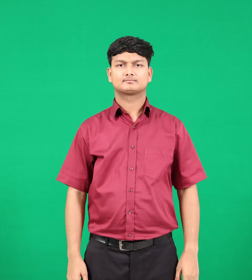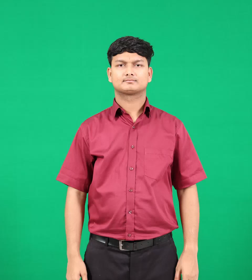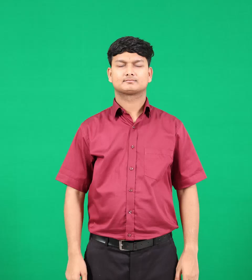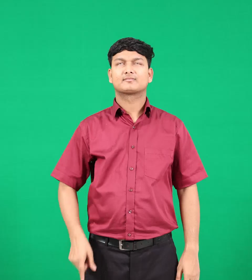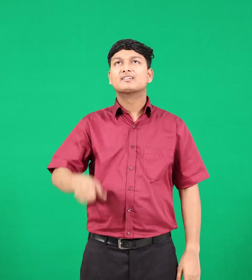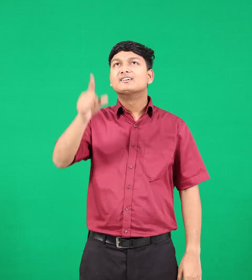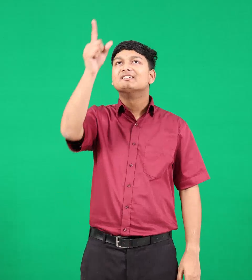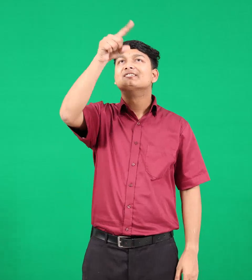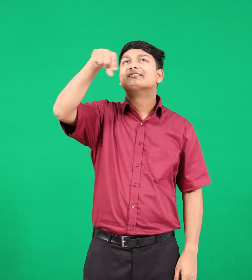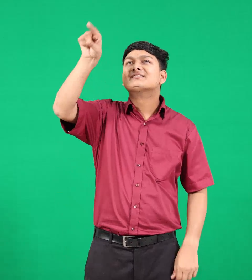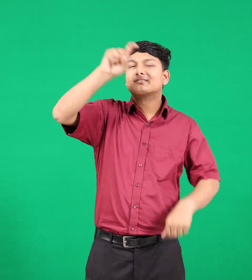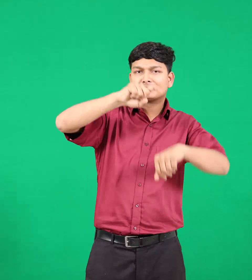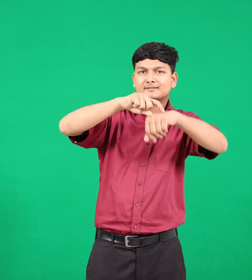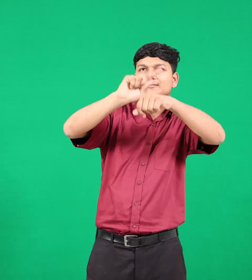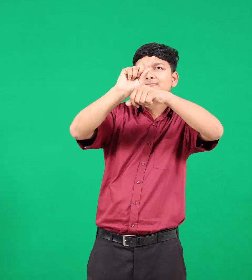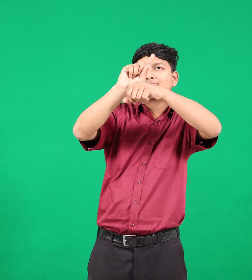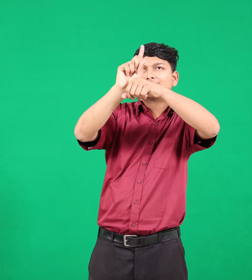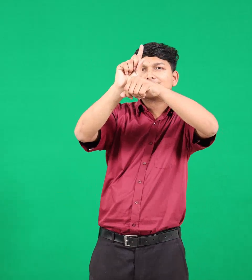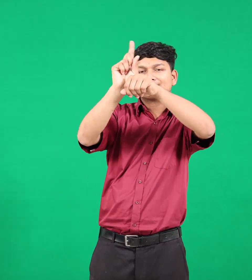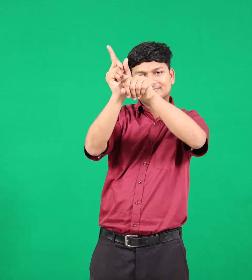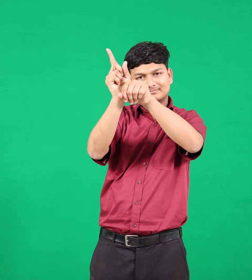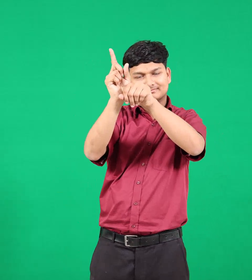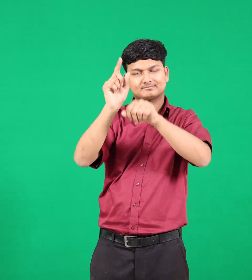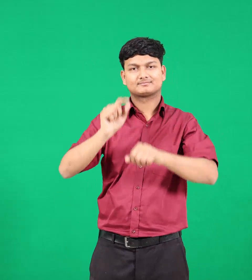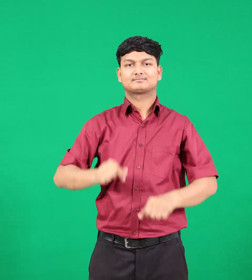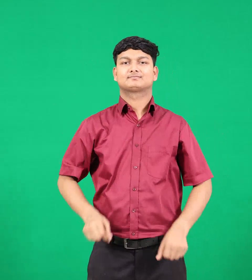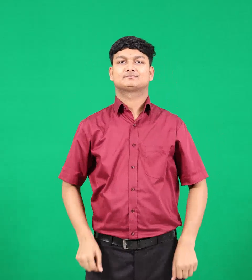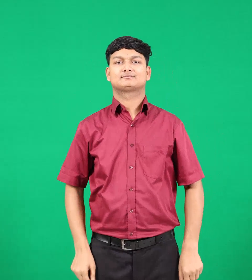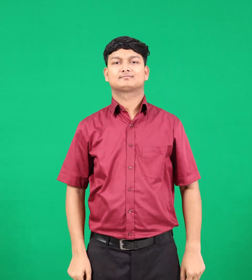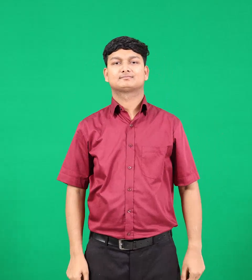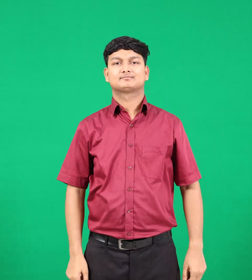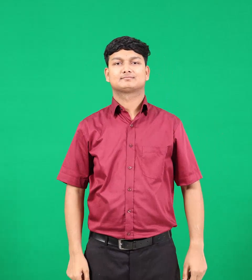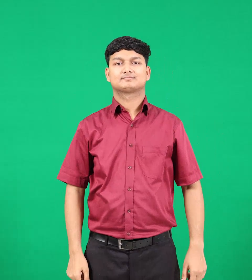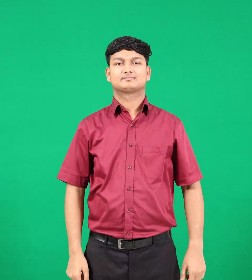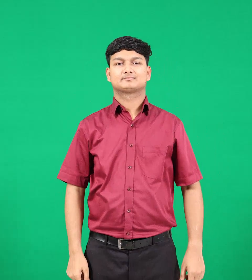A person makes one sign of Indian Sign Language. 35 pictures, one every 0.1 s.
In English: clock
